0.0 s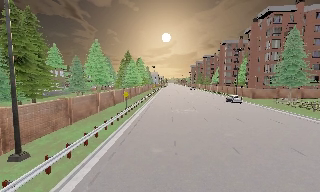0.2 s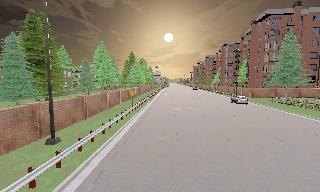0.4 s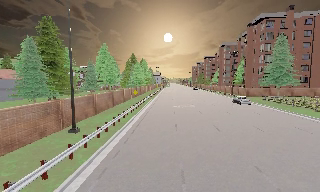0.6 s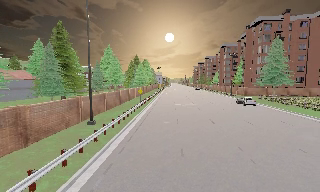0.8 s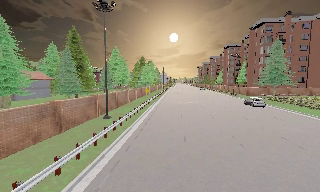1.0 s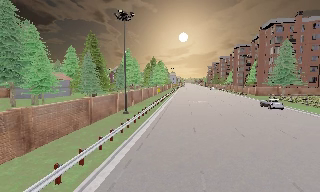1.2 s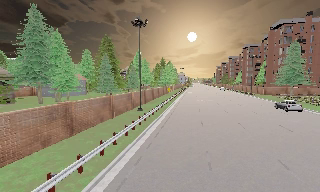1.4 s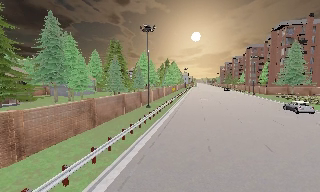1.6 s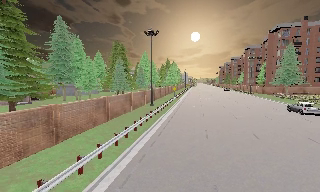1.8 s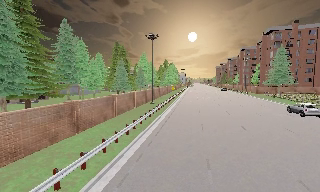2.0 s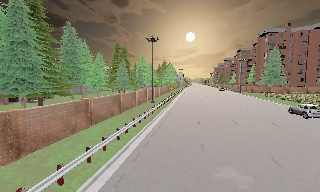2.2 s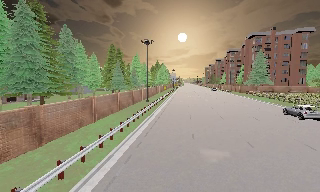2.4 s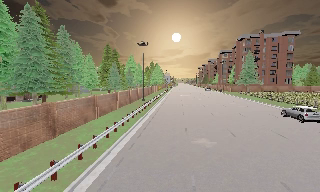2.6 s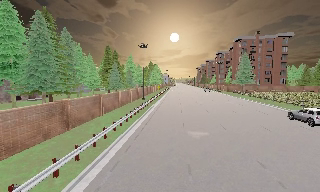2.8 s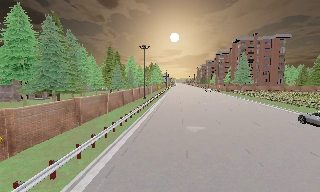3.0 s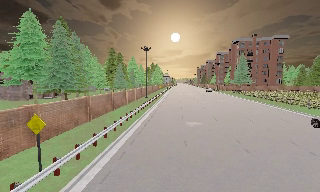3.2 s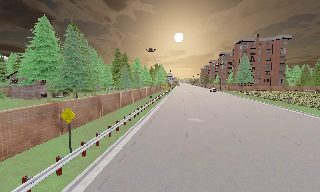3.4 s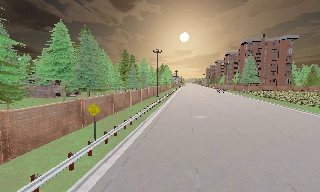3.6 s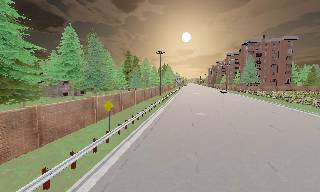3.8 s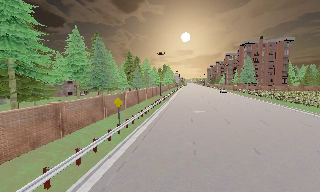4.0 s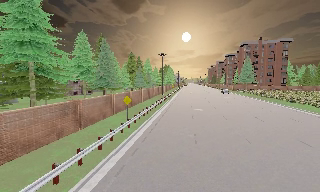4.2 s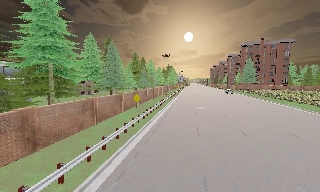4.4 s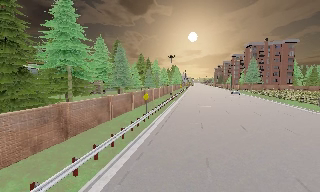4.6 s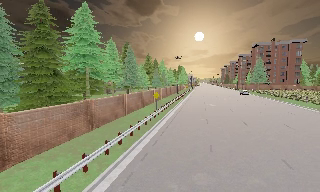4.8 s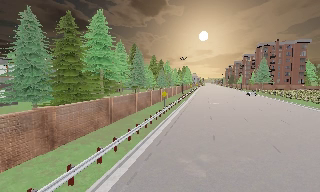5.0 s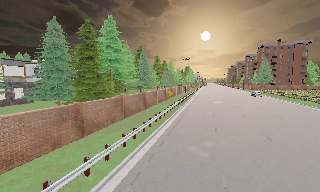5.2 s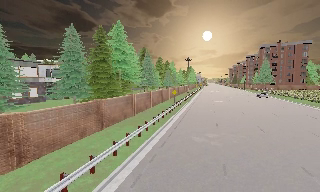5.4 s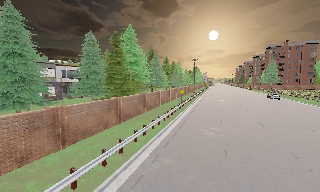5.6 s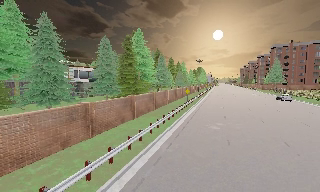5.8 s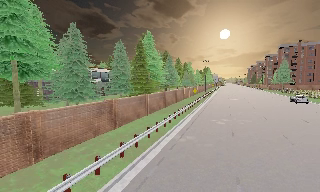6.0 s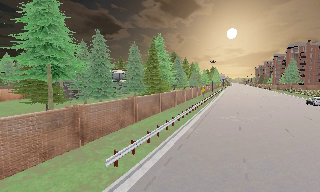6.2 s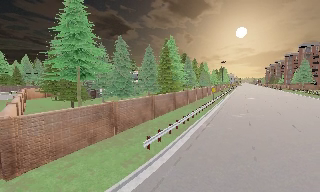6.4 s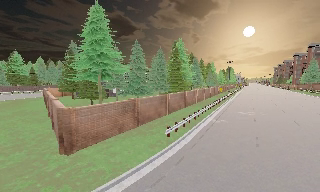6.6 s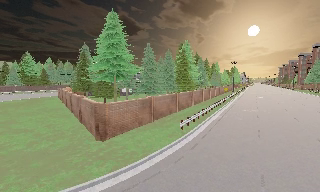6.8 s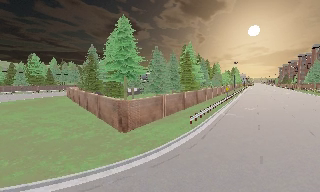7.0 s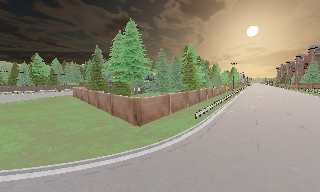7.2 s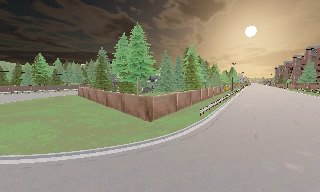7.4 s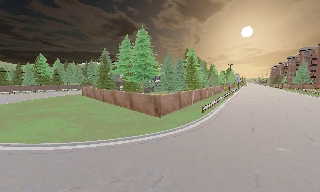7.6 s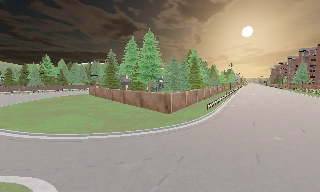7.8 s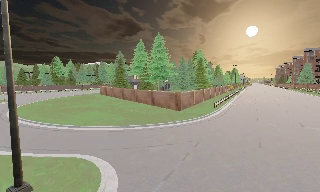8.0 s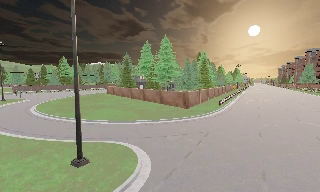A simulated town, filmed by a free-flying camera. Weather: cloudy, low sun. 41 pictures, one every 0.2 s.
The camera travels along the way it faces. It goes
backward.
0.0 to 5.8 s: The camera pans to its left, which is counterclockwise from overhead, by about 20 degrees. It travels backward, about 55 m, so what stands in front gets smaller.
5.8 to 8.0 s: The camera travels backward and to its left, about 25 m, so what stands in front gets smaller.
The film runs backward here.
